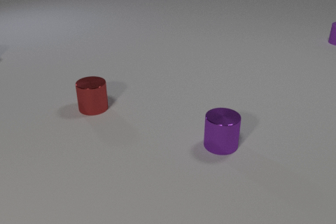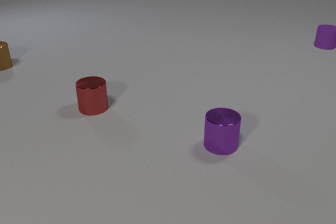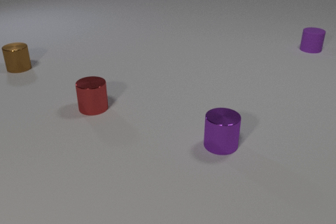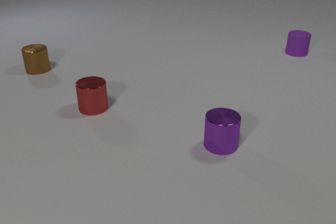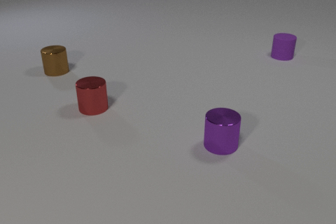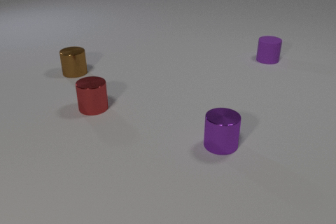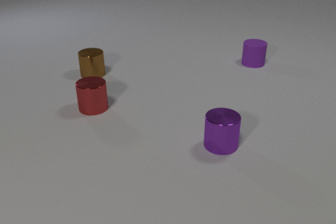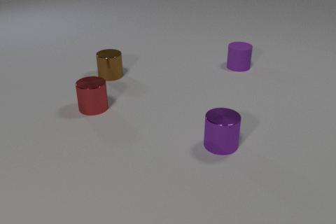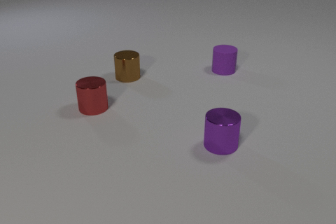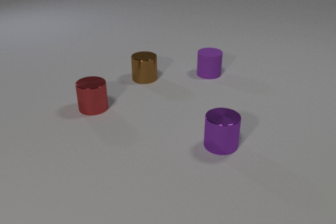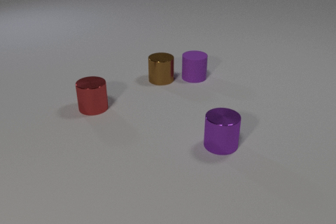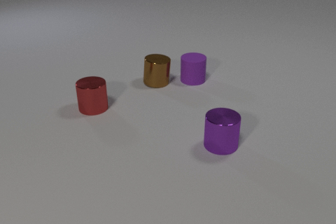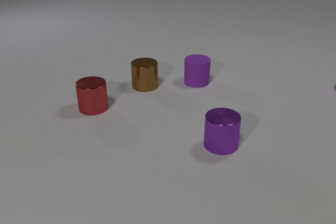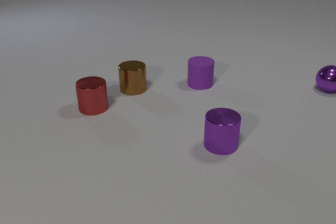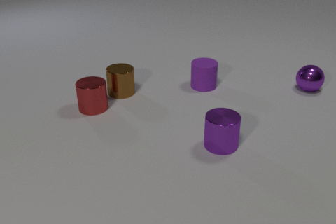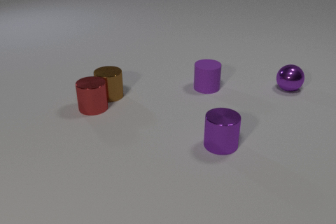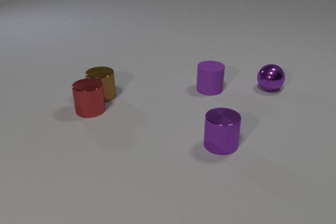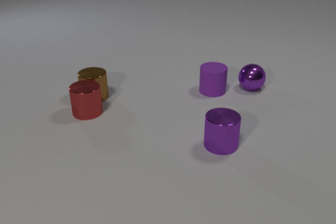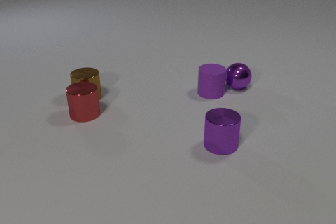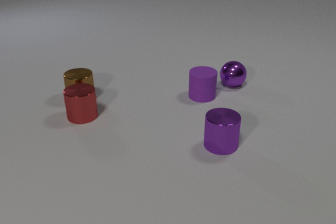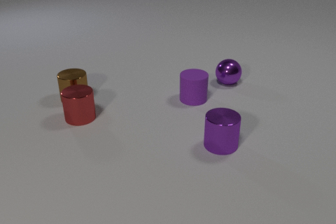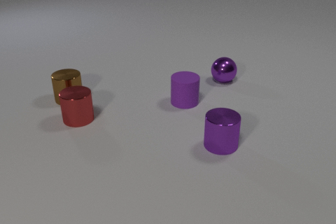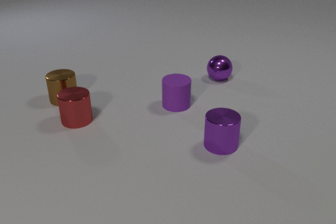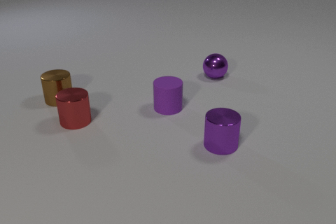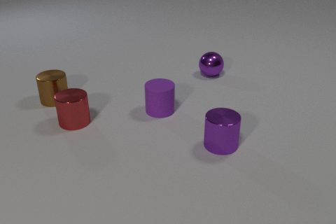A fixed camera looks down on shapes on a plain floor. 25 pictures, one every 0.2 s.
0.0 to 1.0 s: The brown metal cylinder comes in at the left edge, slides to the right and toward the camera. The purple rubber cylinder slides toward the camera and to the left.
1.0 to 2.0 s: The brown metal cylinder slides to the right. The purple rubber cylinder slides to the left and toward the camera.
2.0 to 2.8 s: The brown metal cylinder slides to the left and toward the camera. The purple rubber cylinder slides toward the camera and to the right. The purple metal sphere comes in at the right edge, rolls to the left. The brown metal cylinder and the purple rubber cylinder collide.
2.8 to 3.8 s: The brown metal cylinder slides to the left. The purple rubber cylinder slides toward the camera. The purple metal sphere rolls to the left. The red metal cylinder slides toward the camera and to the left. The brown metal cylinder and the red metal cylinder collide. The purple rubber cylinder and the purple metal sphere collide.
3.8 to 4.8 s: The brown metal cylinder slides to the left. The purple rubber cylinder slides to the left and toward the camera. The purple metal sphere rolls to the left and away from the camera. The red metal cylinder slides toward the camera and to the left.
What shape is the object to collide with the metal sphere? cylinder.
What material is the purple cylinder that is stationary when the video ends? metal.
How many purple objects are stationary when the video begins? 1.
